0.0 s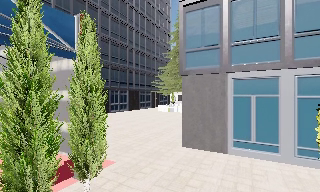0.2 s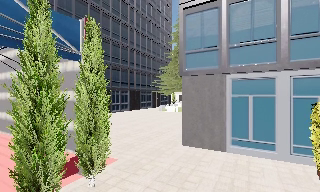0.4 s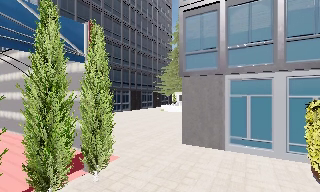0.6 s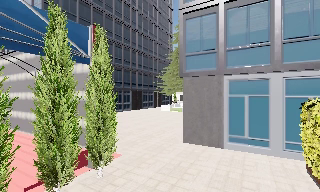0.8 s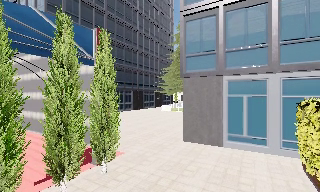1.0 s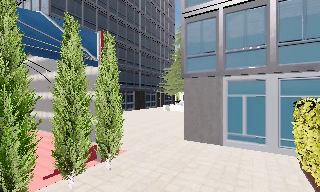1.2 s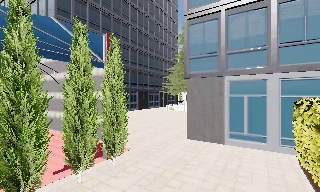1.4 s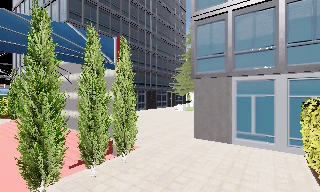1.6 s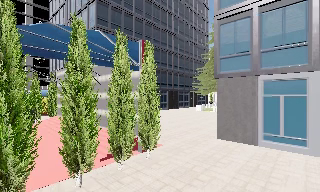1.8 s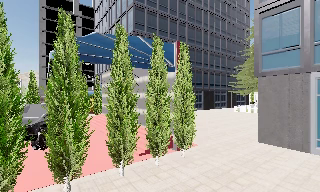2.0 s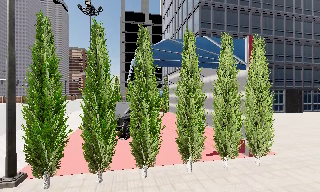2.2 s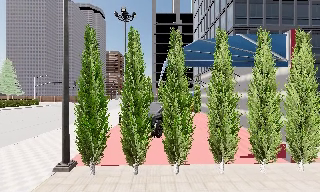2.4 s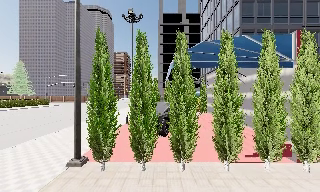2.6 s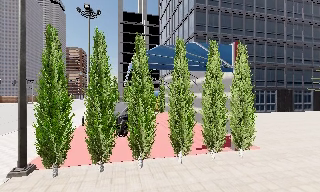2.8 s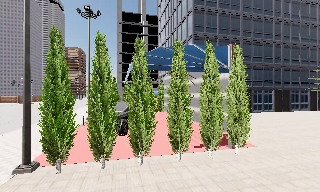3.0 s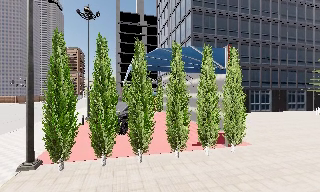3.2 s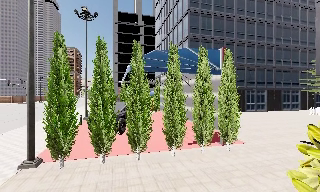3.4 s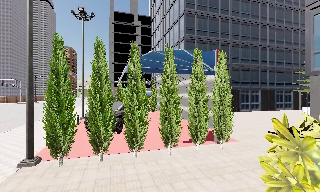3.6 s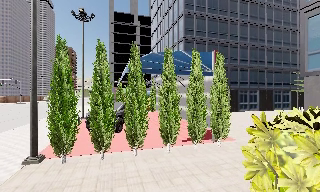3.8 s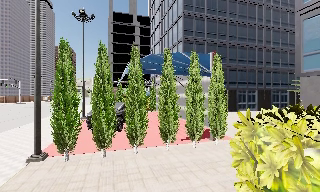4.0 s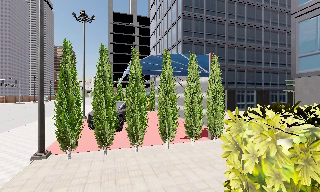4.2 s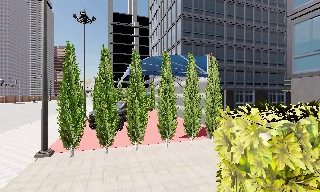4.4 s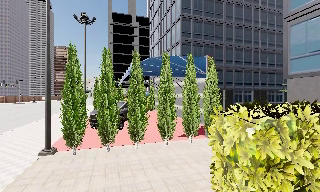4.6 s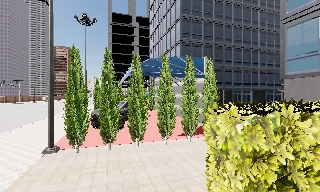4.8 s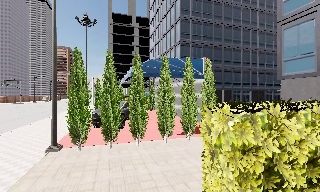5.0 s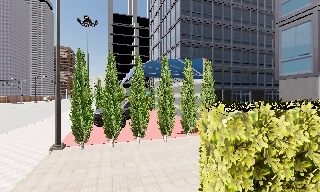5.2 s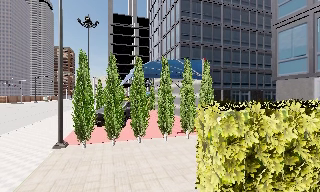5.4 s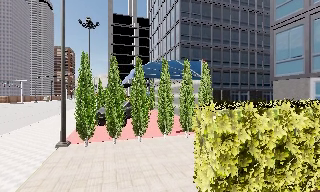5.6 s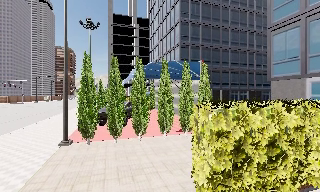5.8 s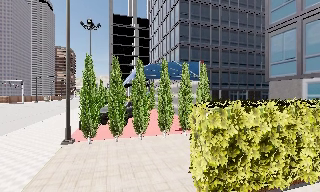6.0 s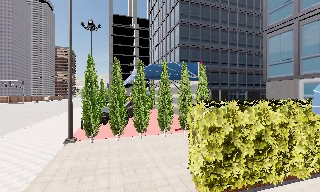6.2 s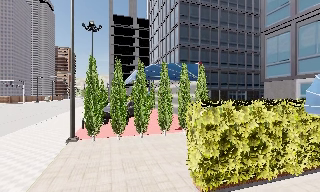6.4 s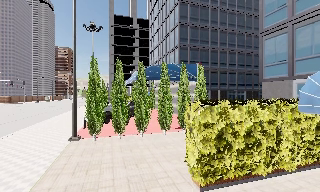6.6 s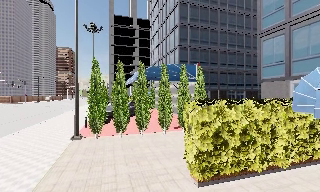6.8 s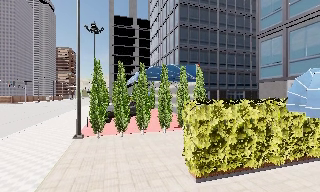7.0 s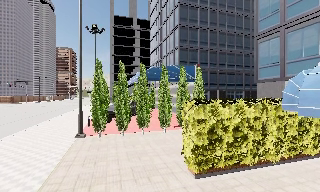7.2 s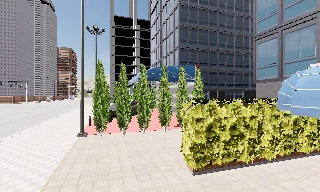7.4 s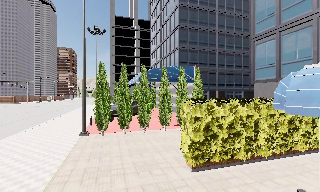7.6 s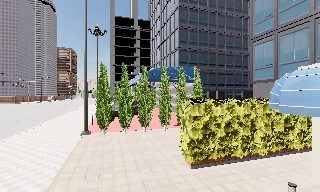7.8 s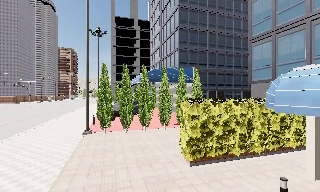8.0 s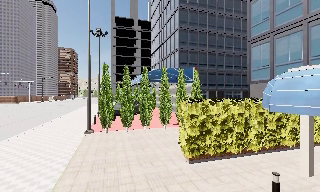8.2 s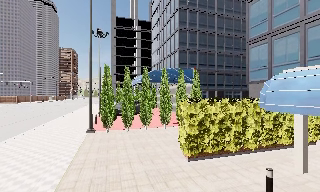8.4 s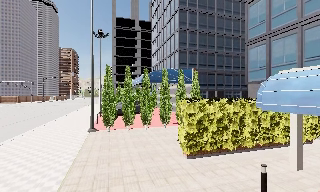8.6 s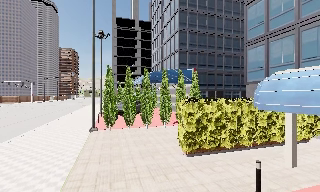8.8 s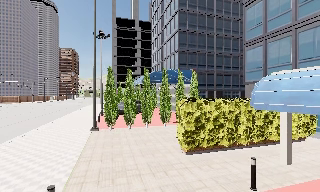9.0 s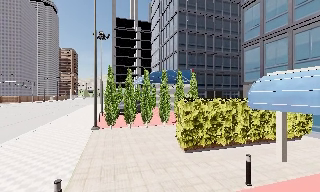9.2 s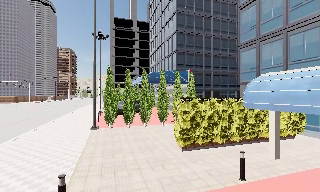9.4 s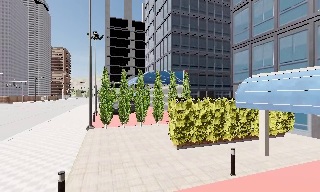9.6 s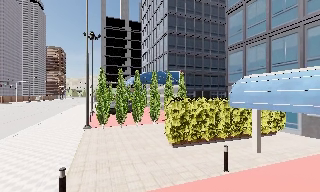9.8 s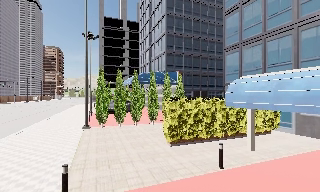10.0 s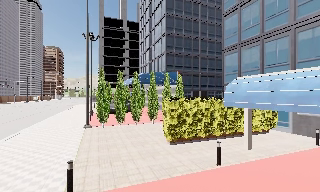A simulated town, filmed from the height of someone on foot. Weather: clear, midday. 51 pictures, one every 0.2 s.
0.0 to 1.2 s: The camera travels backward, about 1.5 m, so what stands in front gets smaller.
1.2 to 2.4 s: The camera swings to its left by about 60 degrees, and the scene slides to the right. It travels backward, about 1.5 m.
2.4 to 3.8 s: The scene slides to the left, as the camera pans about 15 degrees to its right. It travels backward, about 1.5 m, so what stands in front gets smaller.
3.8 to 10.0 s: The camera travels backward, about 7 m, so what stands in front gets smaller.
The film runs backward here.
